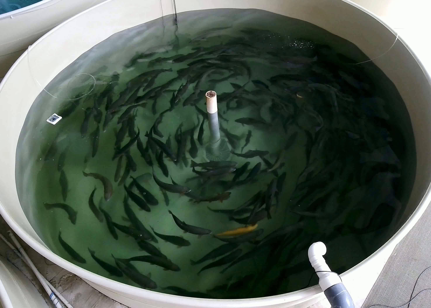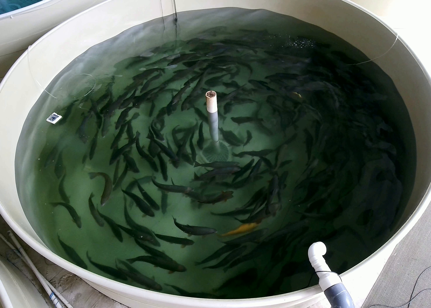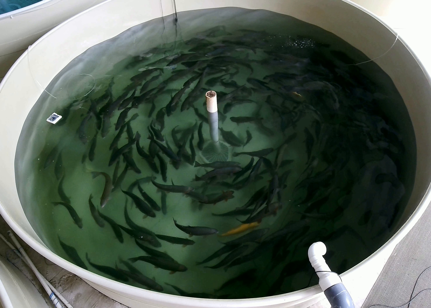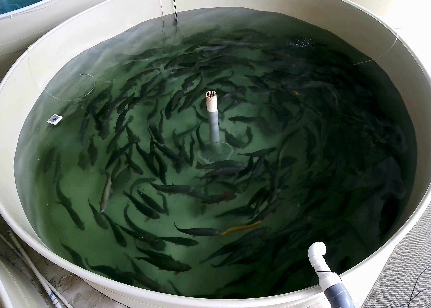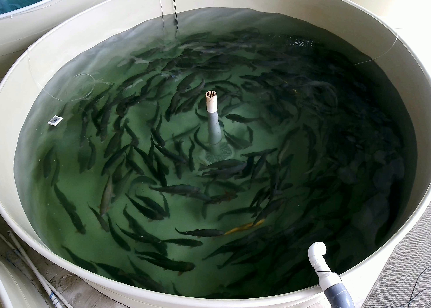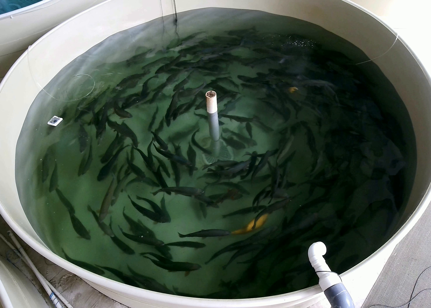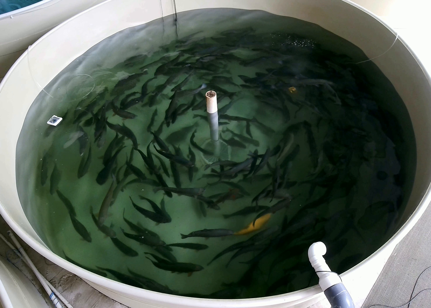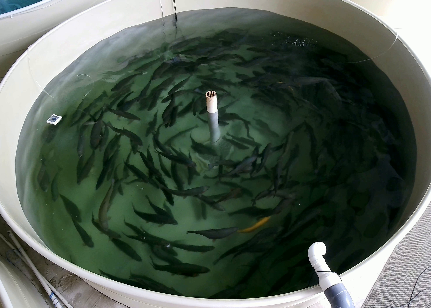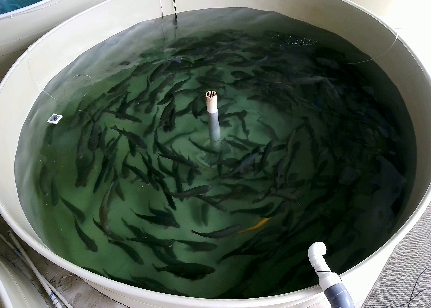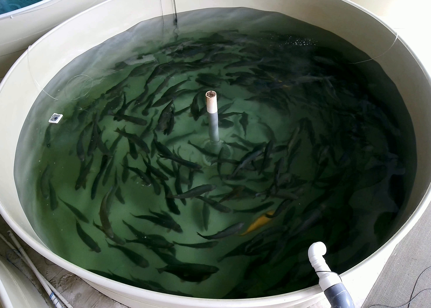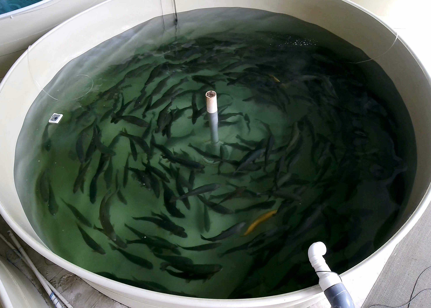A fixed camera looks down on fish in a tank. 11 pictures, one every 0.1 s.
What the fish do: Normal cruising.
